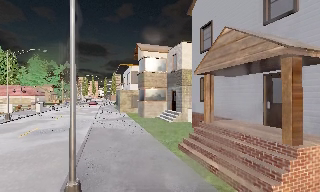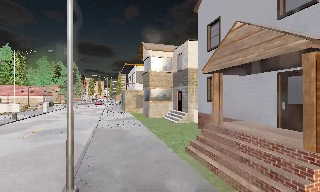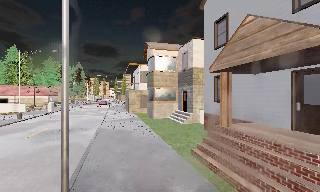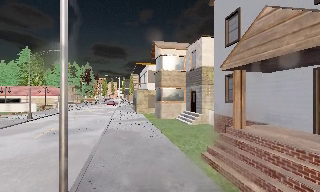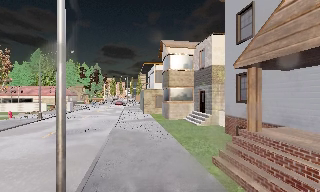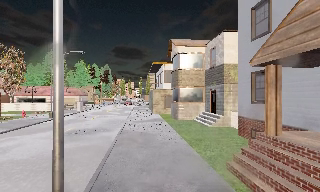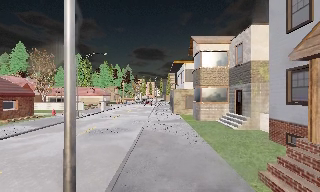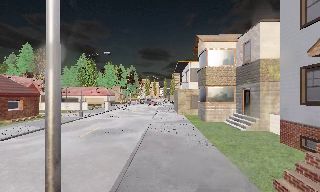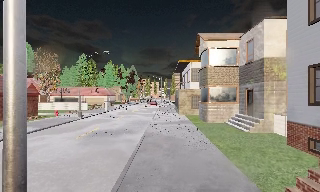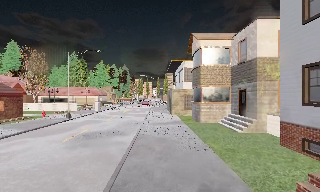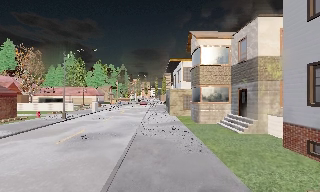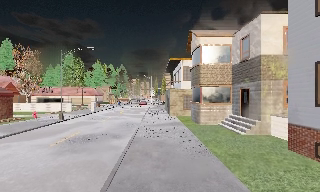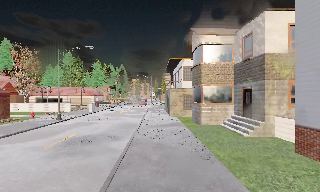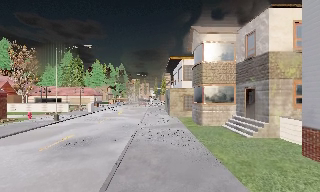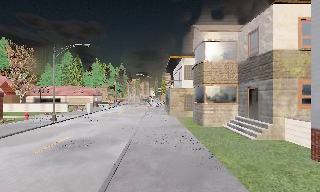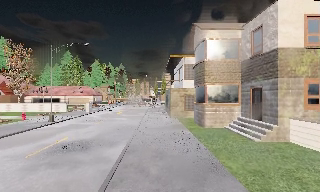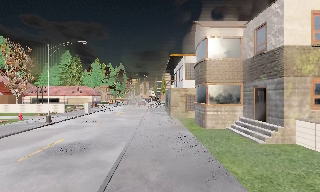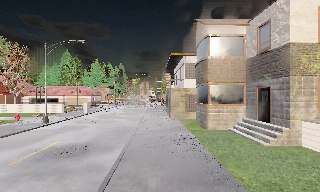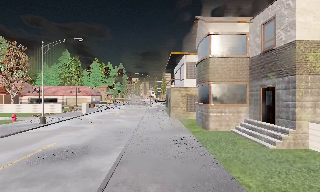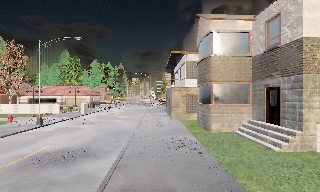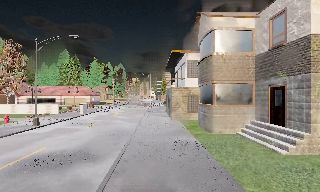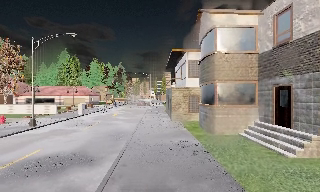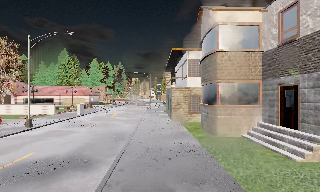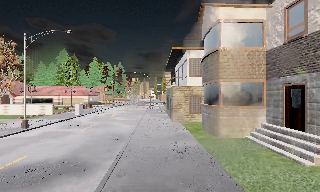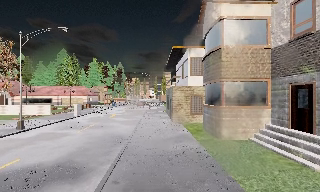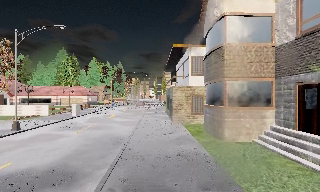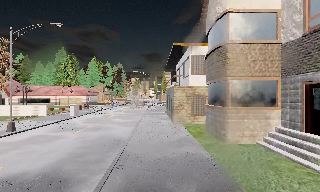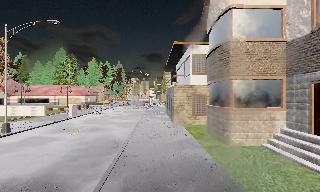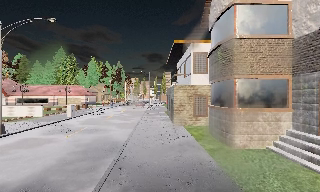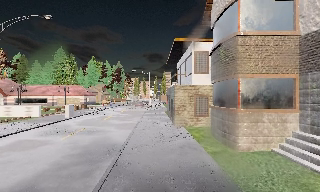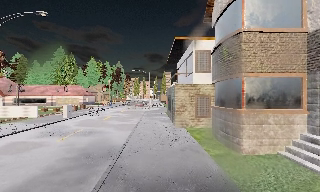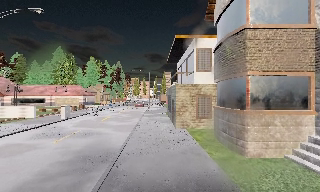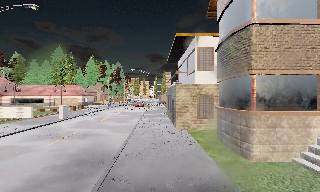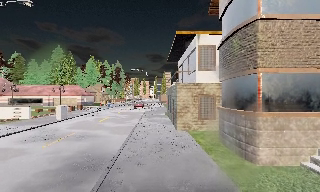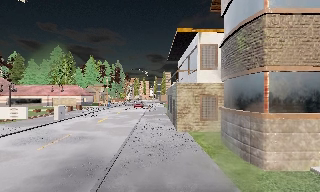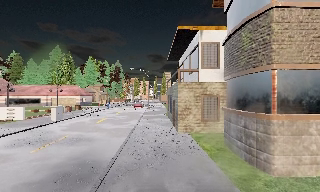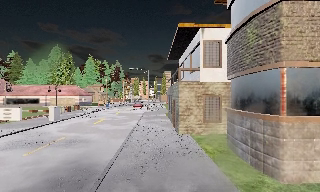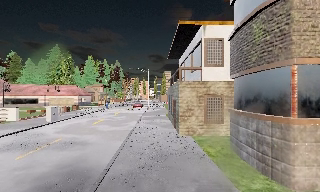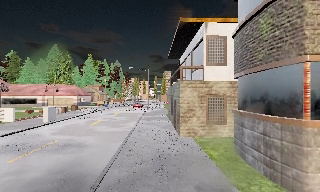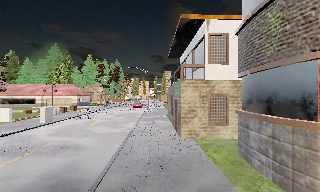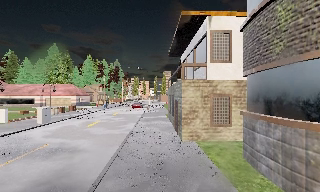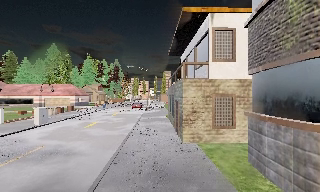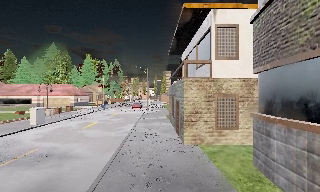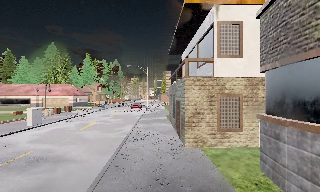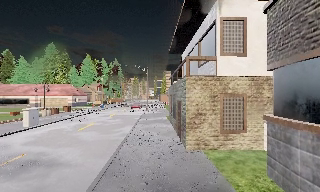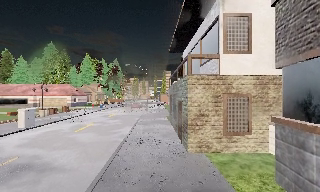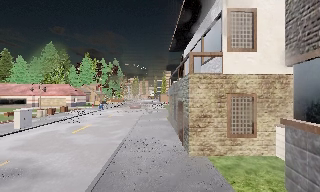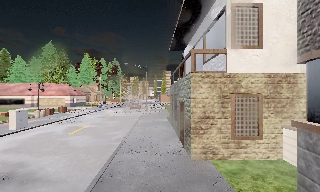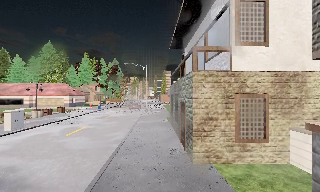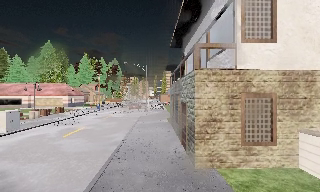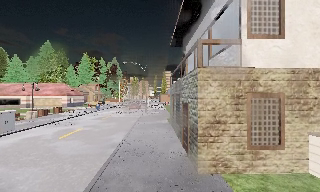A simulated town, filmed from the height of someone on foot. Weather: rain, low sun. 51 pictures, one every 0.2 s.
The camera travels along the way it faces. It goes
forward.
0.0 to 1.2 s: The camera swings to its left by about 20 degrees, and the scene slides to the right. It travels forward, about 2 m, so what stands in front looms larger.
1.2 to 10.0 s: The camera travels forward, about 17 m, so what stands in front looms larger.
The film runs forward here.
